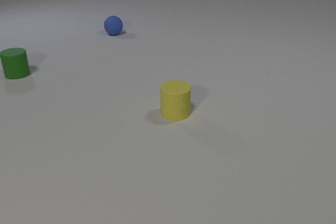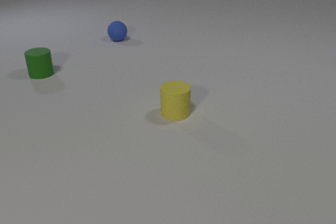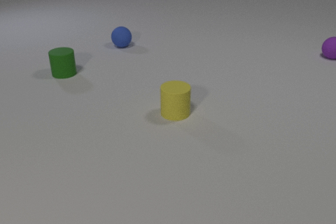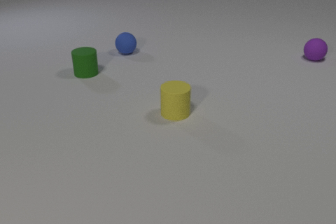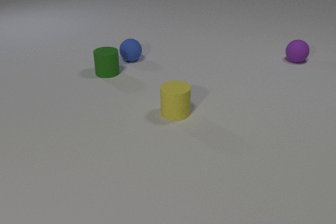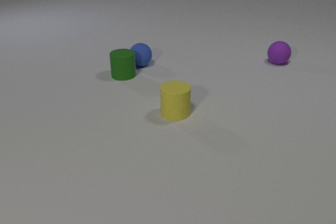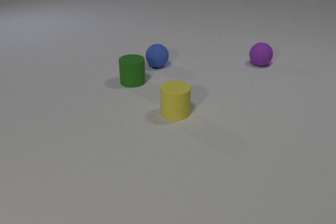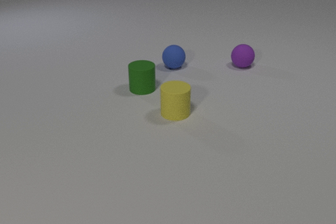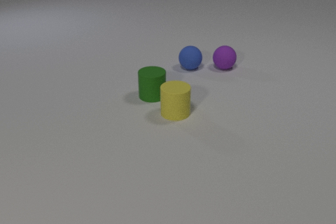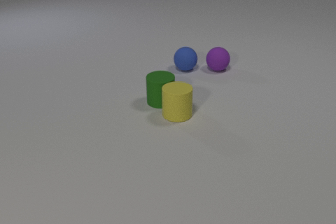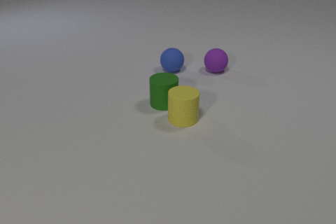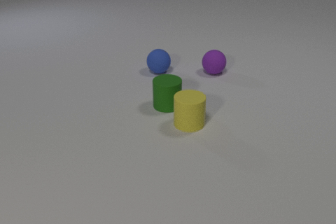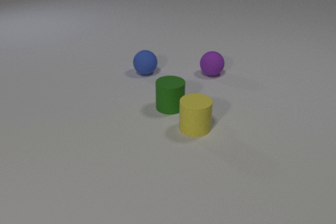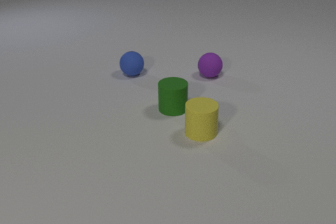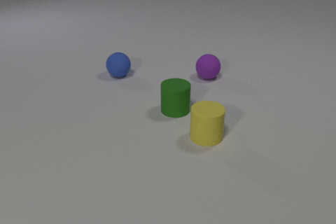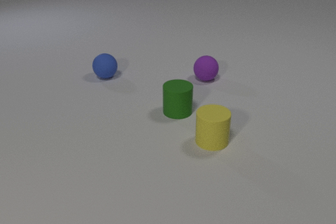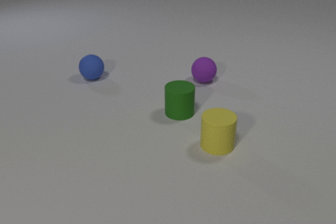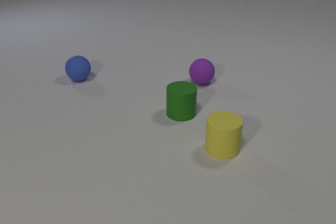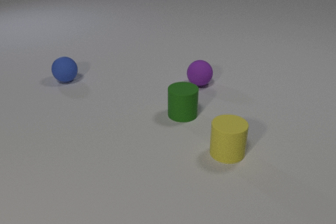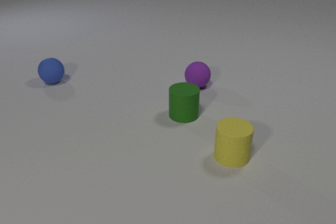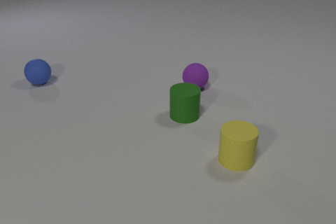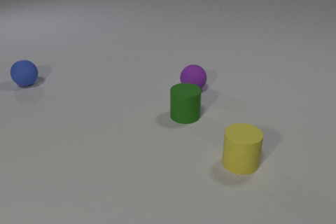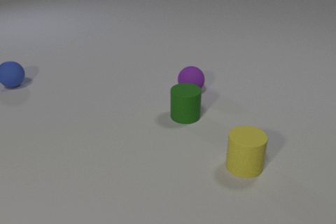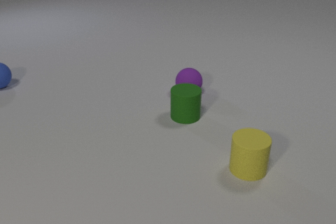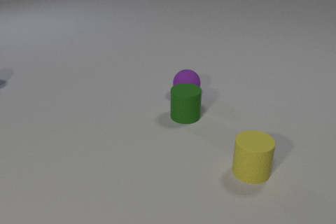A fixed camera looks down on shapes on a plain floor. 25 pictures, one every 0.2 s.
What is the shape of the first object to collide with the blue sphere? cylinder.
What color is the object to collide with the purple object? blue.
How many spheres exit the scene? 1.
0.0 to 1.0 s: The blue rubber sphere rolls toward the camera. The green rubber cylinder slides to the right. The purple rubber sphere comes in at the right edge, rolls to the left and toward the camera. The blue rubber sphere and the green rubber cylinder collide.
1.0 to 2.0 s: The blue rubber sphere rolls to the right and toward the camera. The green rubber cylinder slides toward the camera and to the right. The purple rubber sphere rolls to the left and toward the camera. The yellow rubber cylinder slides toward the camera and to the right. The blue rubber sphere and the purple rubber sphere collide. The green rubber cylinder and the yellow rubber cylinder collide.
2.0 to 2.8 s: The blue rubber sphere rolls to the left. The green rubber cylinder slides toward the camera and to the right. The purple rubber sphere rolls toward the camera and to the left. The yellow rubber cylinder slides toward the camera and to the right.
2.8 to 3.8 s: The blue rubber sphere rolls to the left. The green rubber cylinder slides toward the camera and to the right. The purple rubber sphere rolls toward the camera and to the left. The yellow rubber cylinder slides toward the camera and to the right.
3.8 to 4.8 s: The blue rubber sphere rolls to the left, leaves at the left edge. The purple rubber sphere rolls toward the camera and to the left. The yellow rubber cylinder slides toward the camera and to the right.
